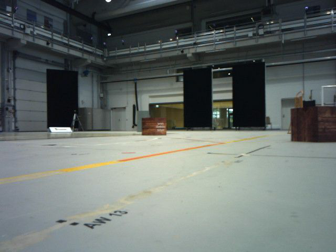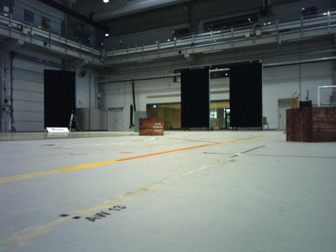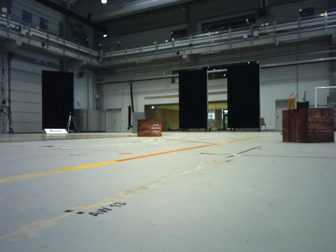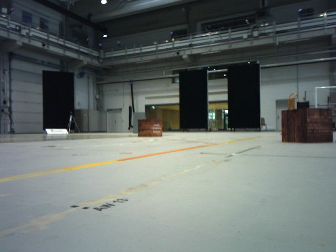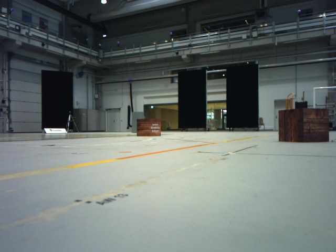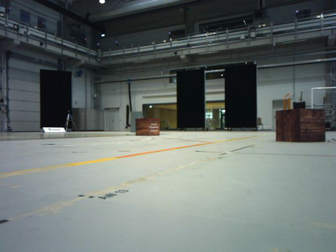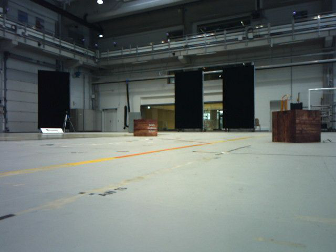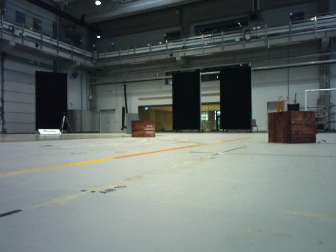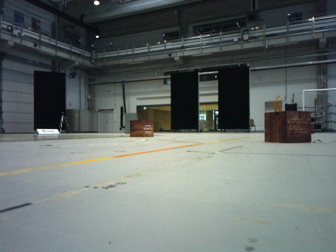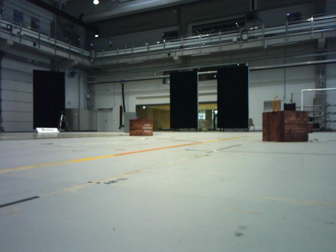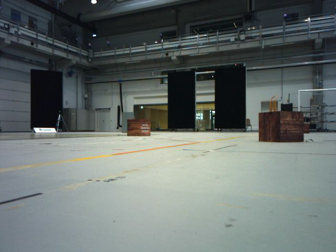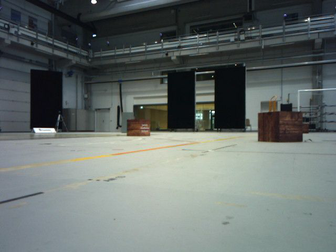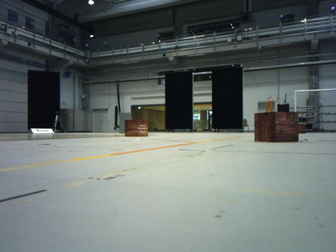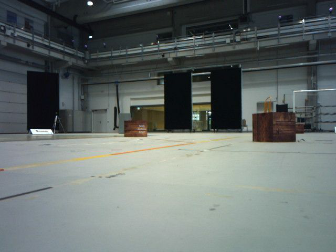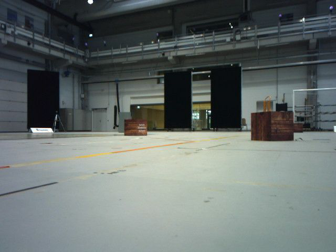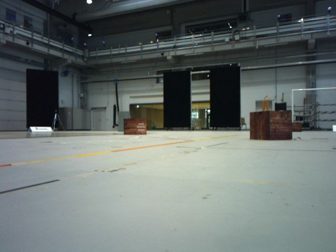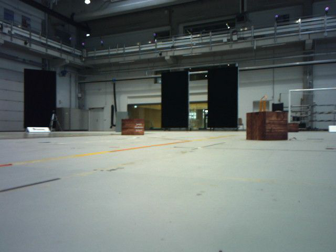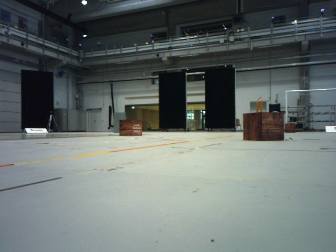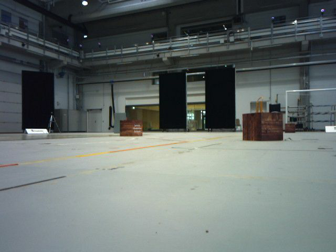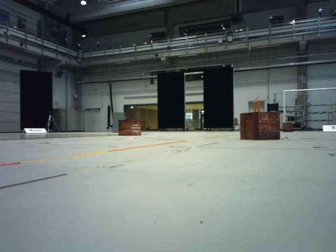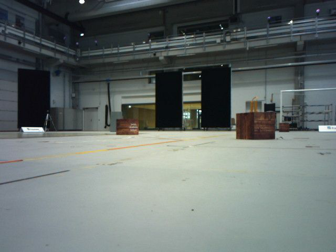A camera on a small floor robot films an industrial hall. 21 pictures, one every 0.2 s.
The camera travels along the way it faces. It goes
backward.
0.0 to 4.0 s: The camera travels backward, about 0.8 m, so what stands in front gets smaller.
The film runs backward here.
